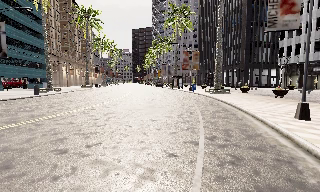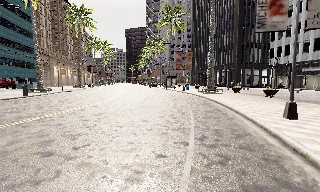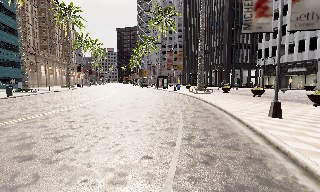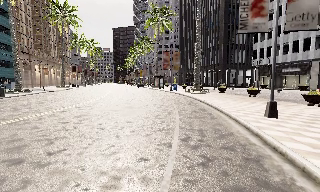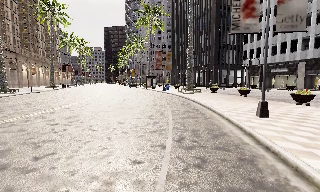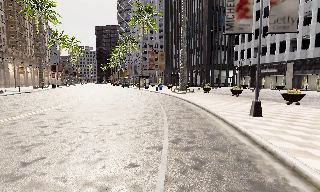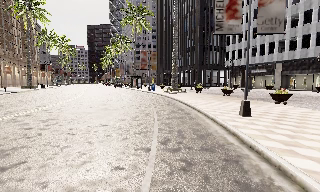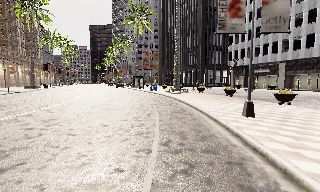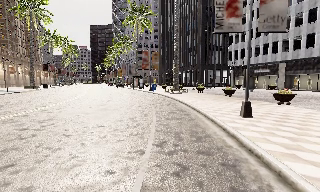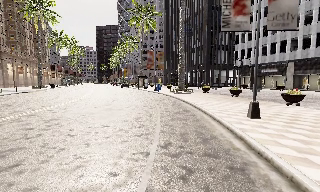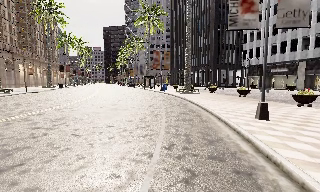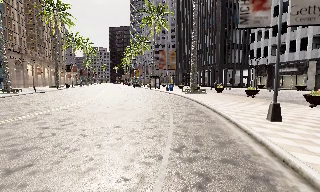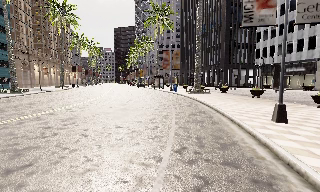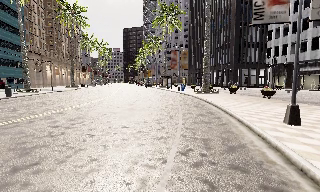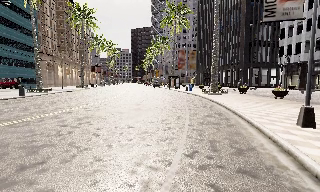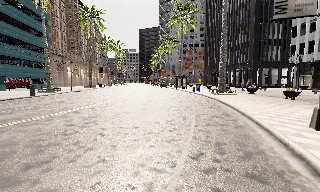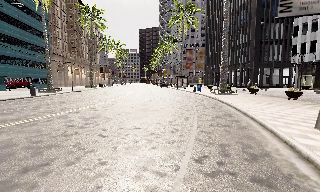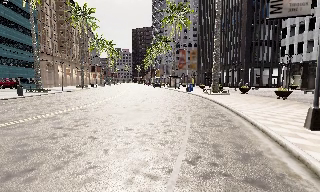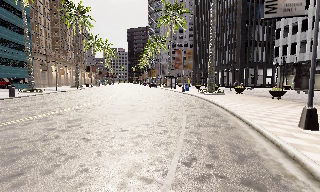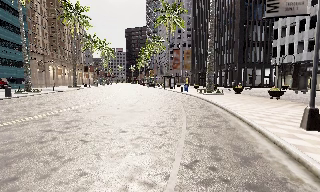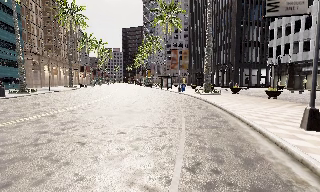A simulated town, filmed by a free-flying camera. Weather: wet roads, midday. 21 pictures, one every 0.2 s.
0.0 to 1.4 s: The camera pans to its right, which is clockwise from overhead, by about 15 degrees. It travels forward, about 0.5 m, so what stands in front looms larger.
1.4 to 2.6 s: The camera swings to its left by about 10 degrees, and the scene slides to the right. It travels forward, about 0.5 m, so what stands in front looms larger.
2.6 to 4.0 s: The camera travels forward, about 0.5 m, so what stands in front looms larger.
The film runs forward here.
